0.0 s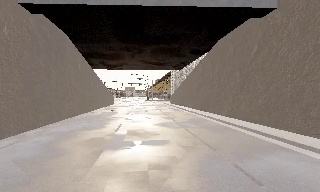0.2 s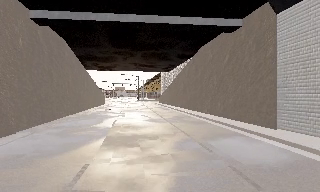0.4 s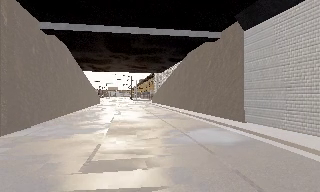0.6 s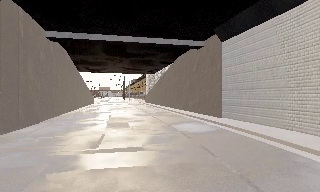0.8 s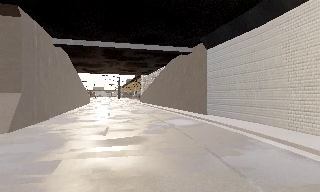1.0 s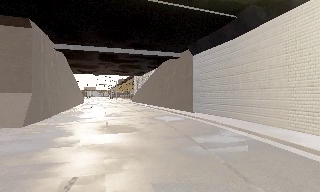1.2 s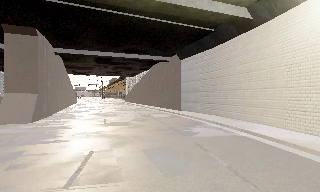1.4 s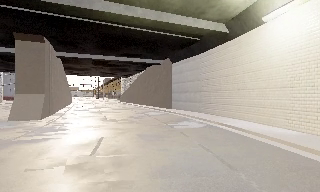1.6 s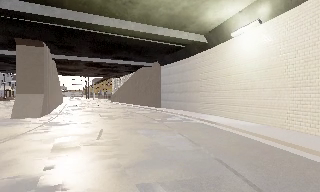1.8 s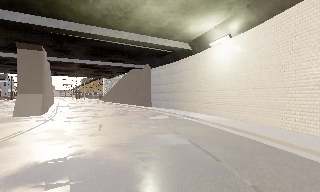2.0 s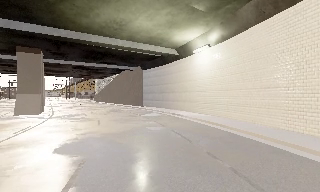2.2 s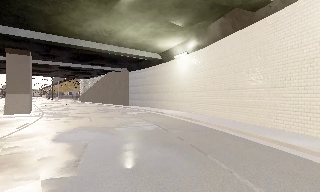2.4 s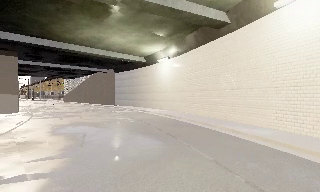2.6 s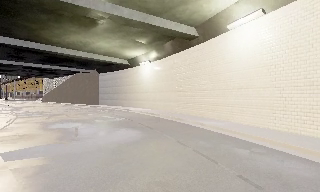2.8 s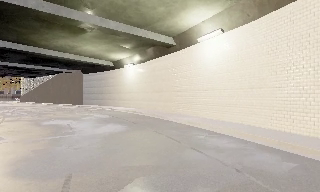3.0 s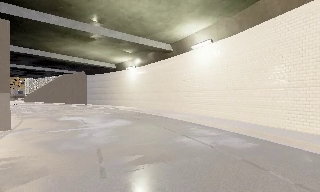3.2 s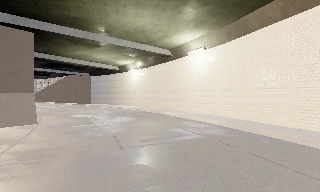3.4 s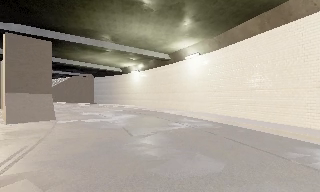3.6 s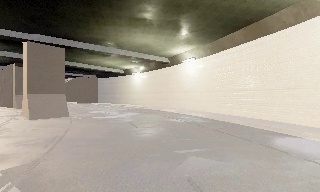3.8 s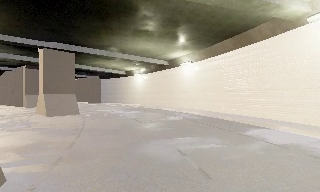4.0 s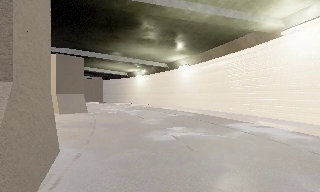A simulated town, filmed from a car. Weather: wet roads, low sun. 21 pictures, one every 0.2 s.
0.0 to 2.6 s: The camera swings to its right by about 45 degrees, and the scene slides to the left. It travels backward, about 20 m.
2.6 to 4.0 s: The camera travels backward, about 12 m, so what stands in front gets smaller.
The film runs backward here.
